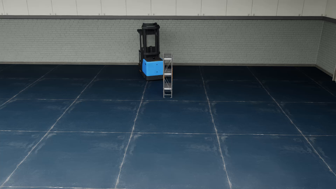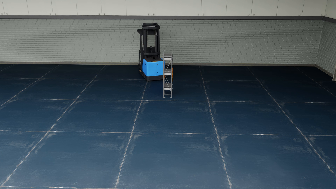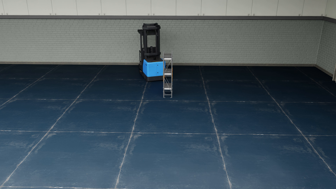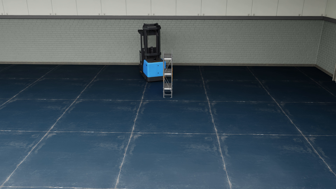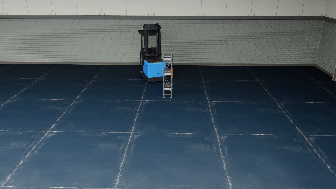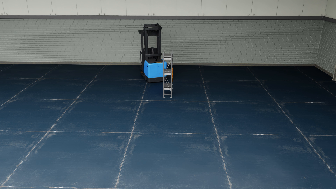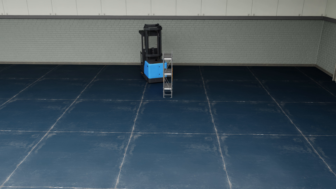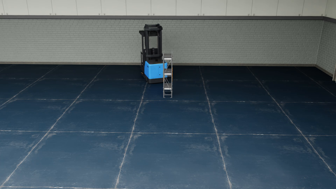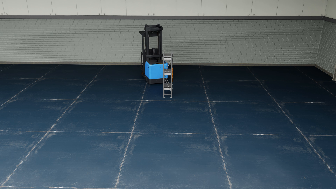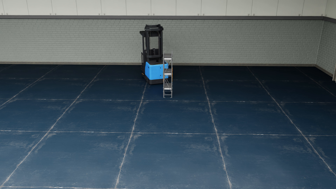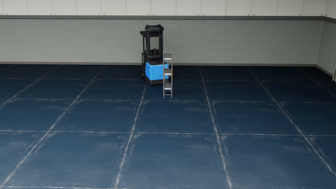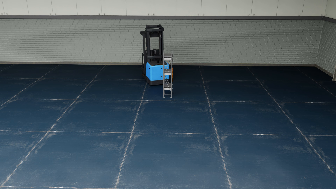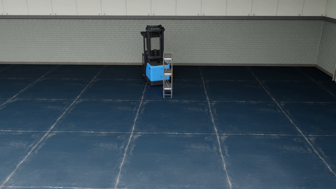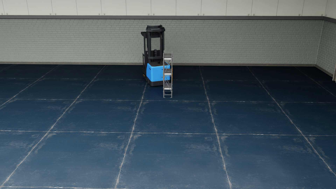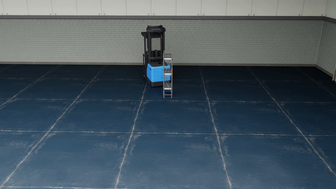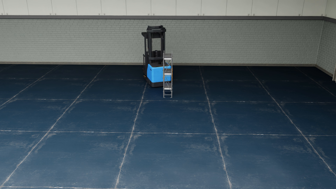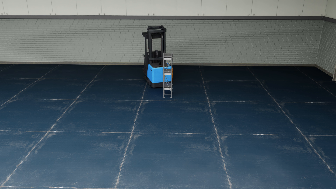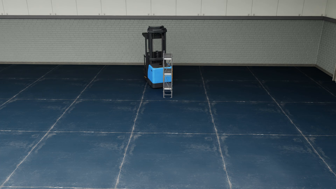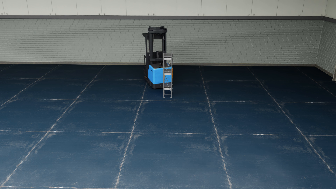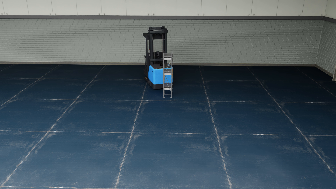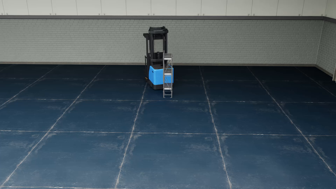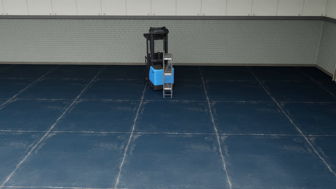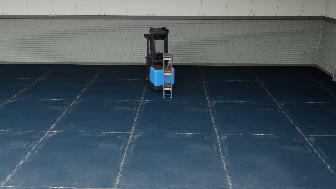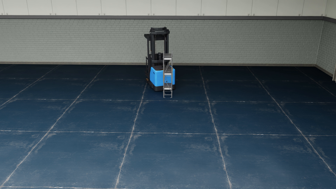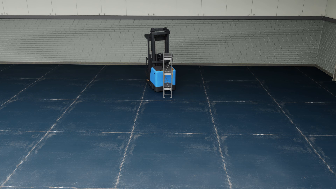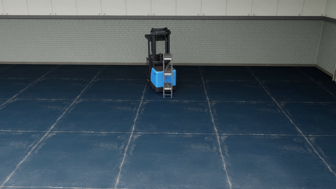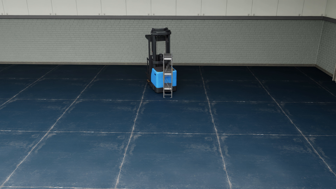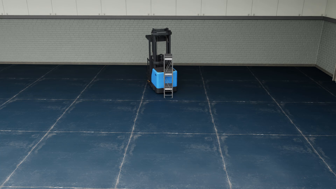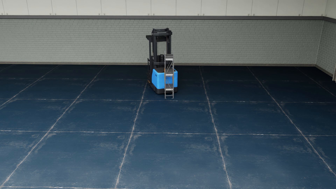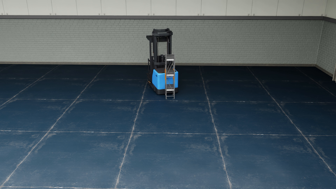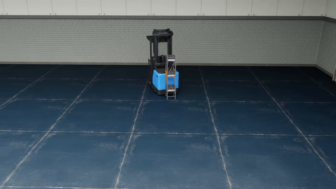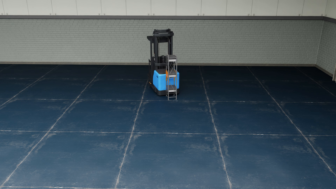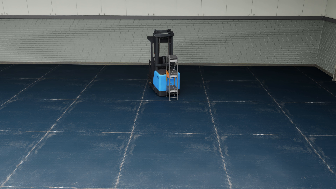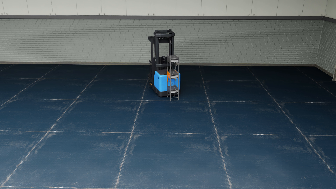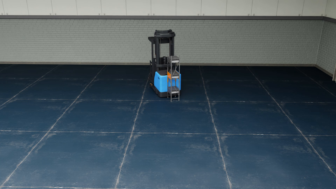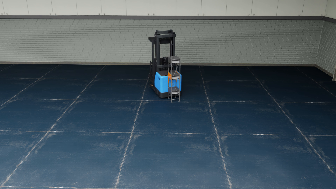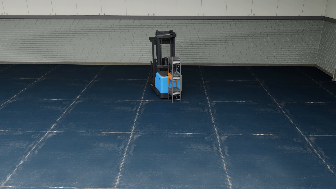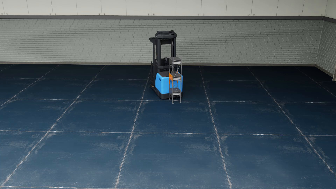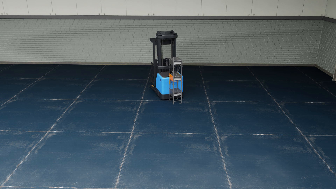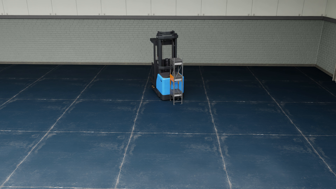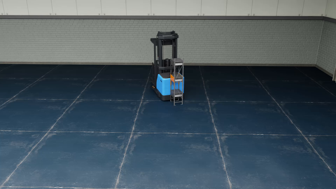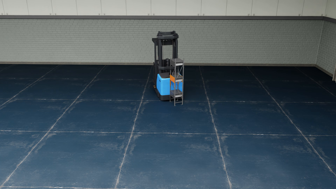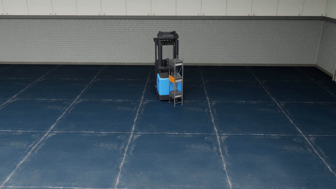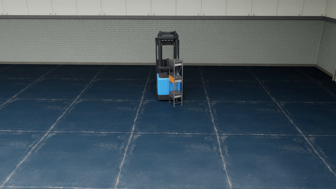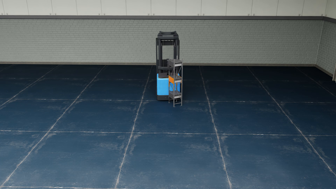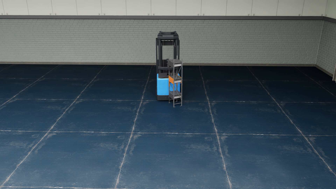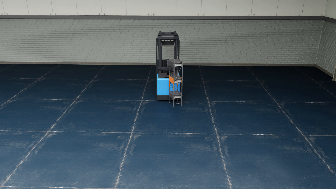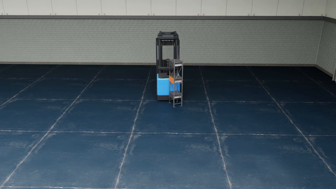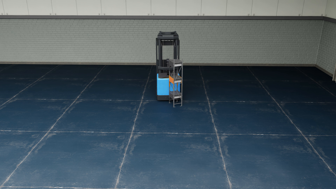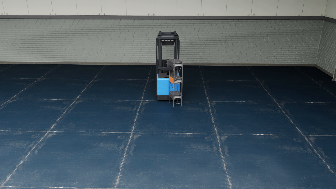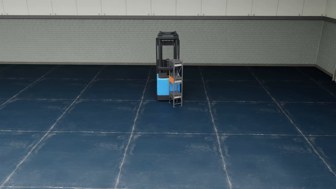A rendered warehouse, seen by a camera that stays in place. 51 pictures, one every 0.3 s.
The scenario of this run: A forklift runs into an object in its way.
